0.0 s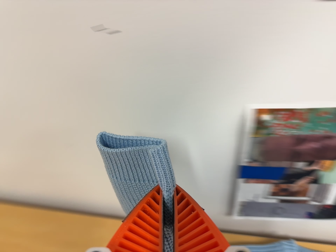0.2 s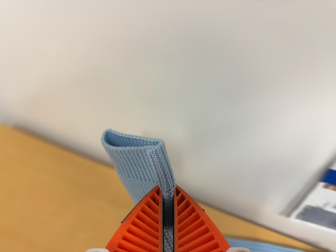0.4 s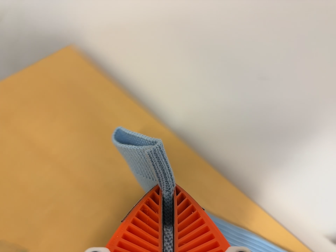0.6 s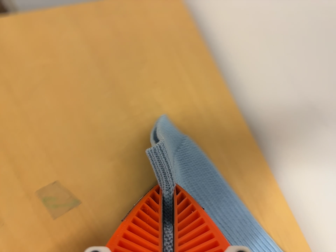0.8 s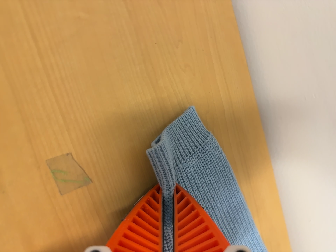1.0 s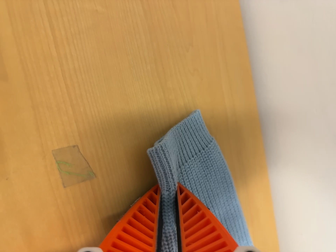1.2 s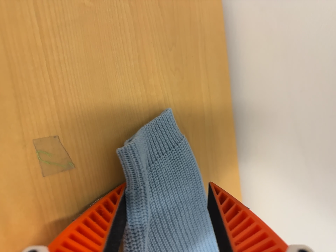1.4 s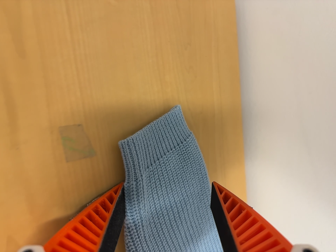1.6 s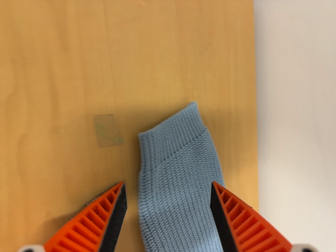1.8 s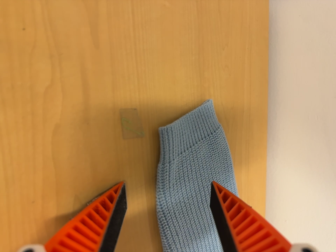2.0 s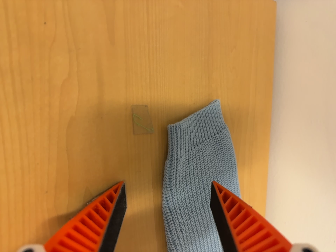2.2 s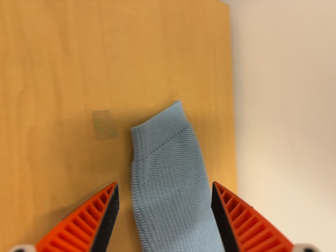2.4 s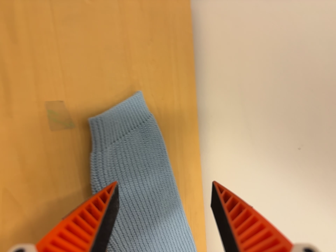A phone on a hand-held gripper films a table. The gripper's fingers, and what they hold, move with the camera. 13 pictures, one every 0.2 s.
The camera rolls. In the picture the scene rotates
clockwise.
0.0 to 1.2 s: The camera travels to its left, about 38 cm, so close, fixed things drift to the right. Its aim tips toward the bottom of its view by about 20 degrees, and the scene shifts upward. It rolls about its line of sight by about 75 degrees, and the scene rotates clockwise.
1.2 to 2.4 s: The camera travels backward, about 6 cm, so what stands in front gets smaller.
The film runs backward here.
